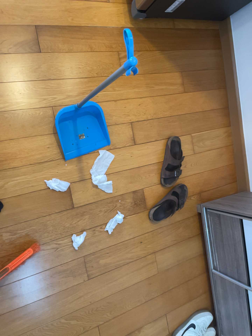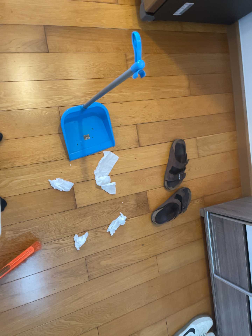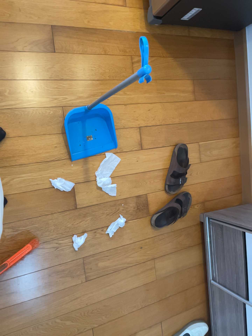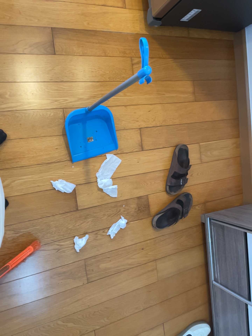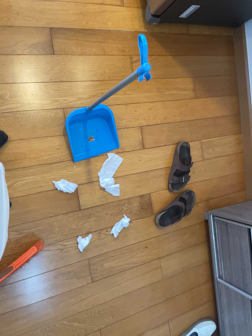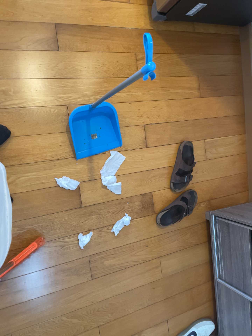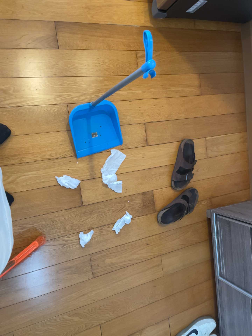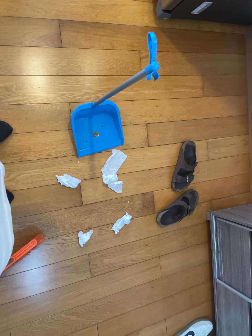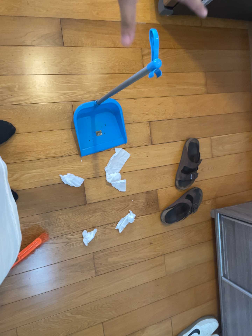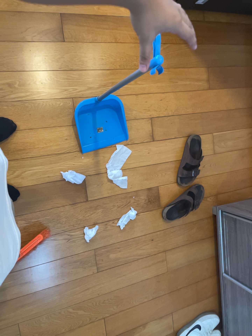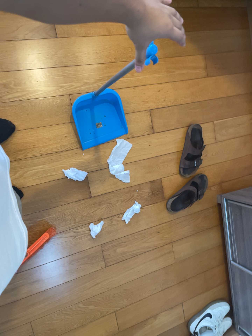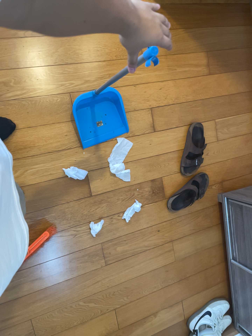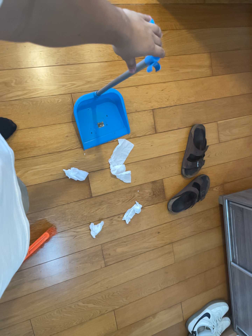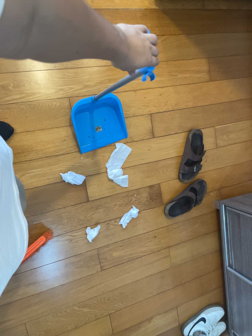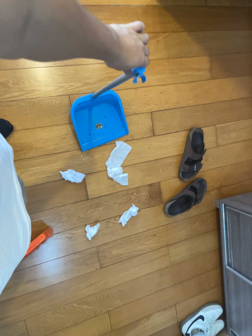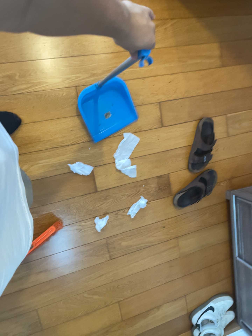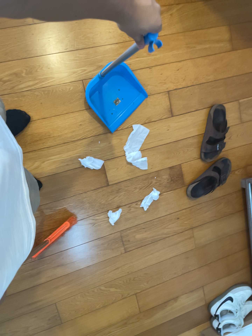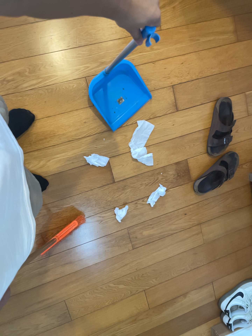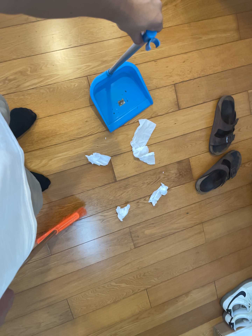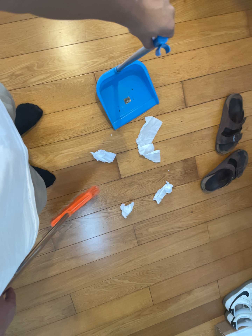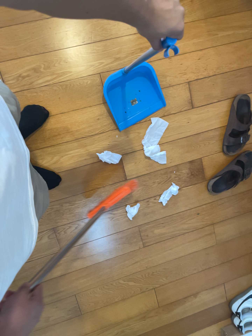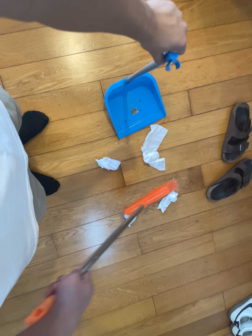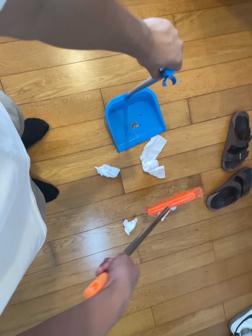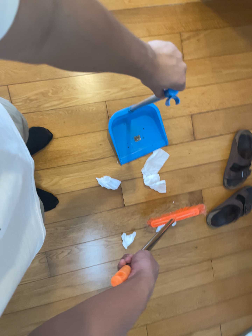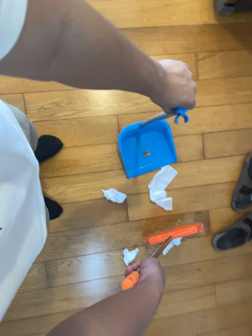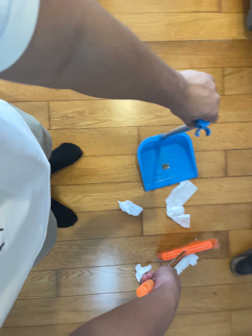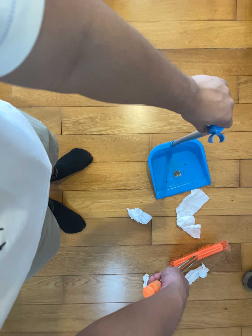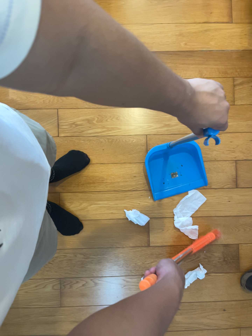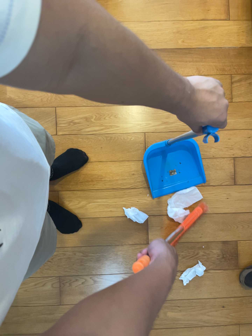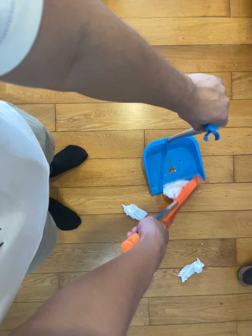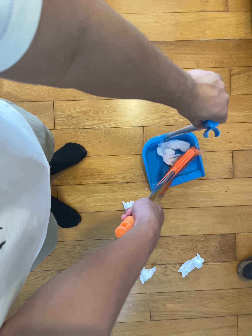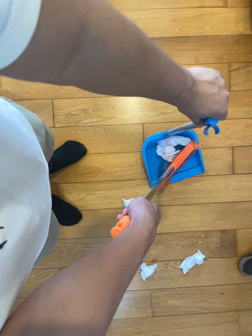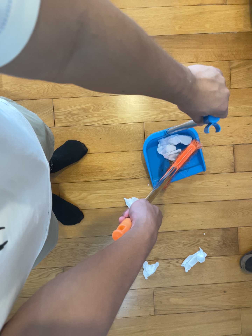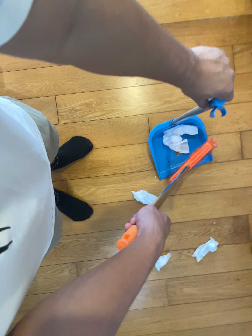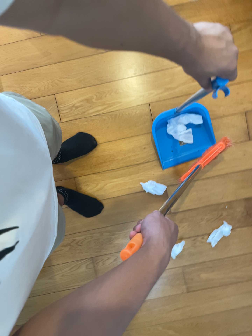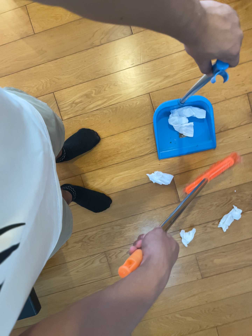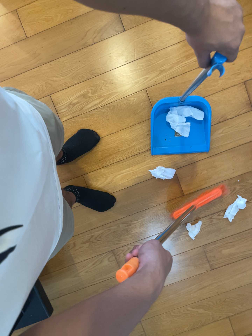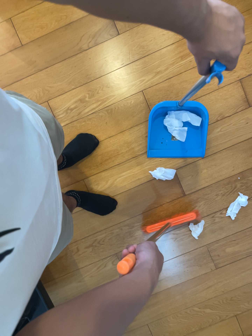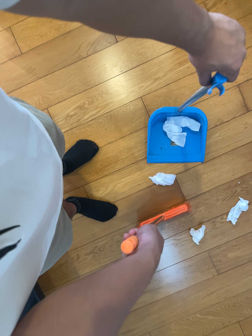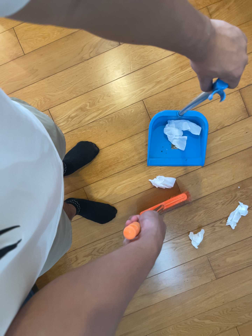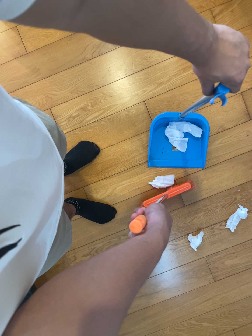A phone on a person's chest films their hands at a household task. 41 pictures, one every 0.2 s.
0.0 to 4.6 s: The camera swings to its left by about 15 degrees, and the scene slides to the right. It travels toward the top of its view, forward and to its right, about 16 cm.
4.6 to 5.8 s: The camera rolls about its line of sight by about 10 degrees, and the scene rotates clockwise.
5.8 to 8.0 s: The camera rolls about its line of sight by about 20 degrees, and the scene rotates counterclockwise.
The film runs forward here.
